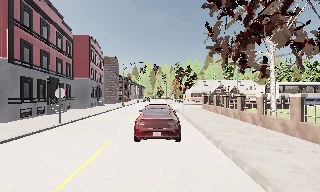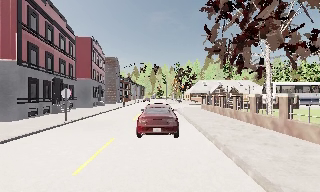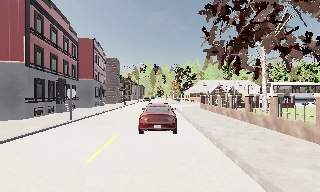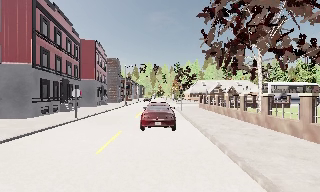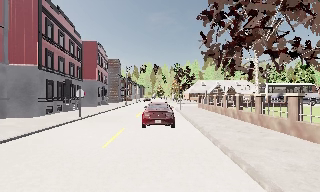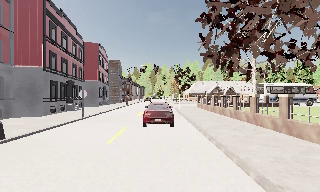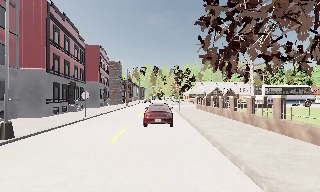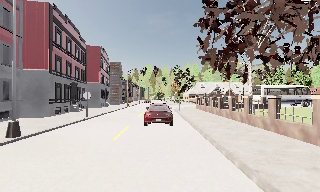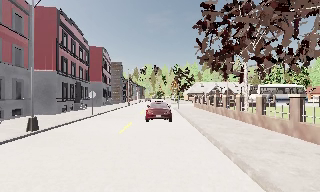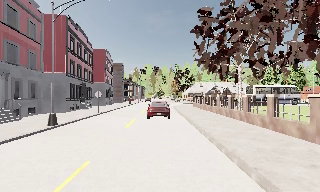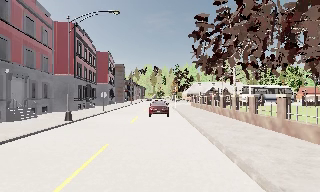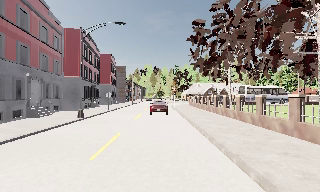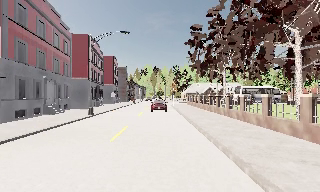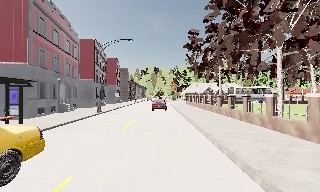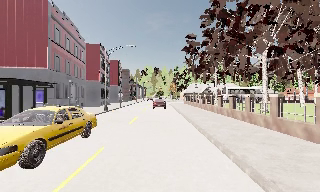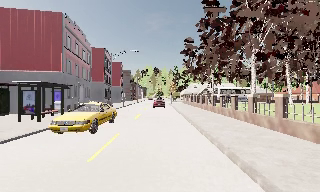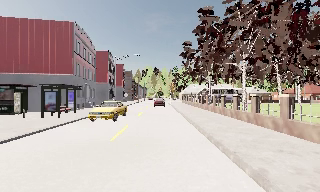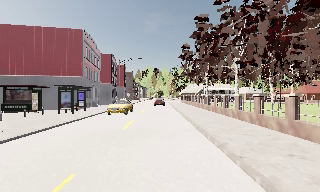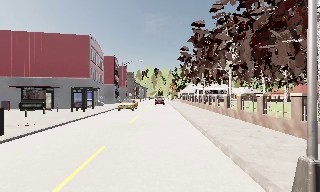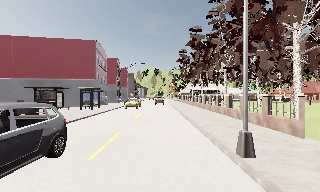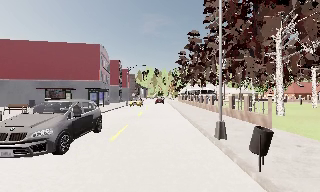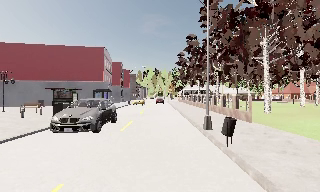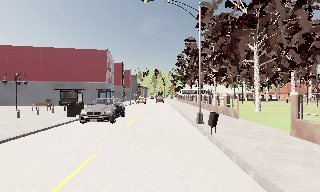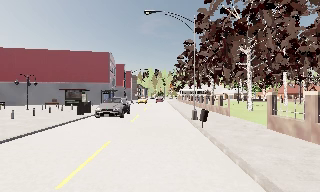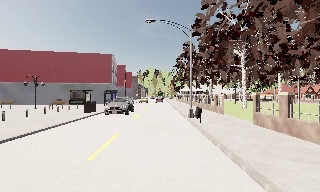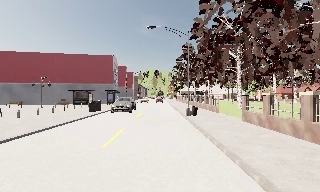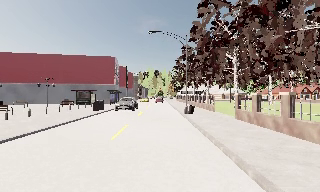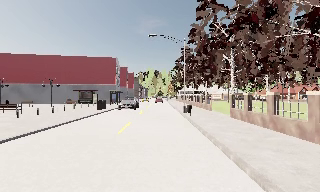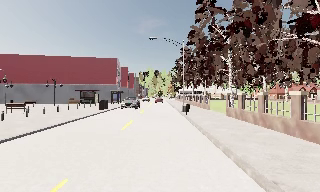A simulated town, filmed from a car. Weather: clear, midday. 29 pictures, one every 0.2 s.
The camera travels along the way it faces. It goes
backward.
0.0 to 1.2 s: The camera travels backward, about 3.5 m, so what stands in front gets smaller.
1.2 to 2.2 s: The camera travels backward, about 6 m, so what stands in front gets smaller. It gains speed.
2.2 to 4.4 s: The camera travels backward, about 20 m, so what stands in front gets smaller.
4.4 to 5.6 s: The camera travels backward, about 7 m, so what stands in front gets smaller. It loses speed.
The film runs backward here.
